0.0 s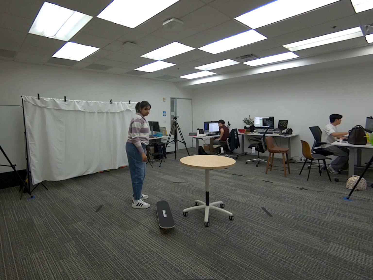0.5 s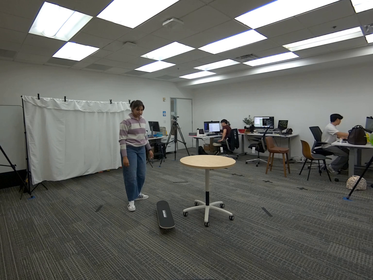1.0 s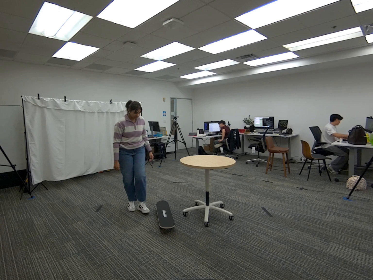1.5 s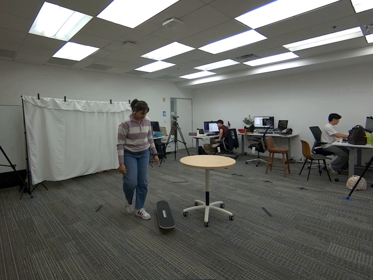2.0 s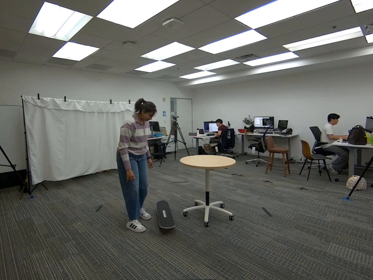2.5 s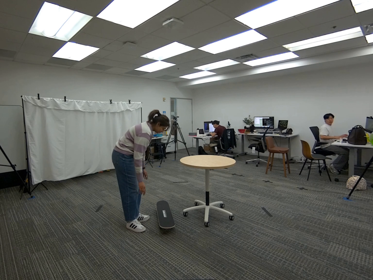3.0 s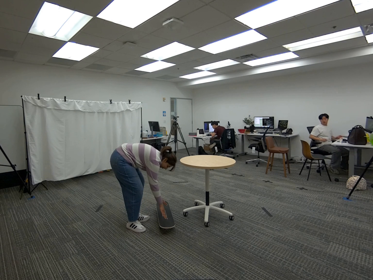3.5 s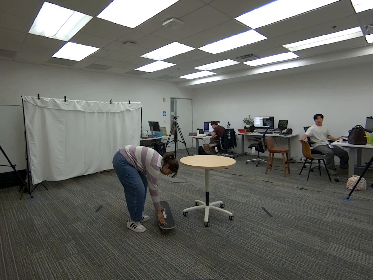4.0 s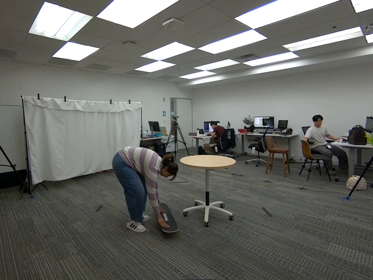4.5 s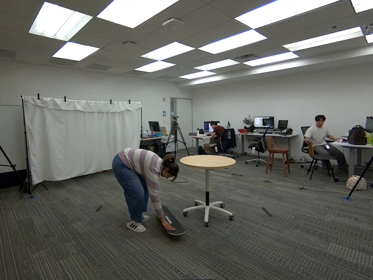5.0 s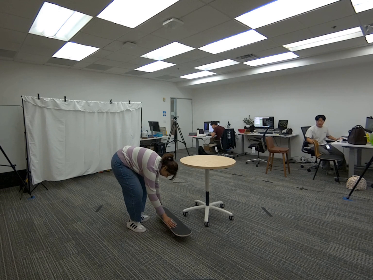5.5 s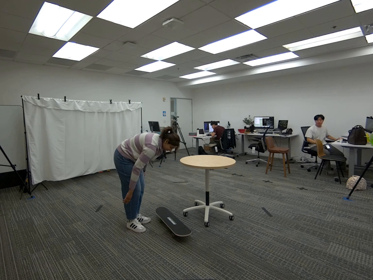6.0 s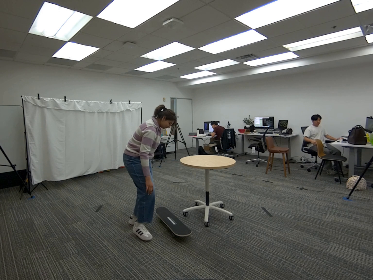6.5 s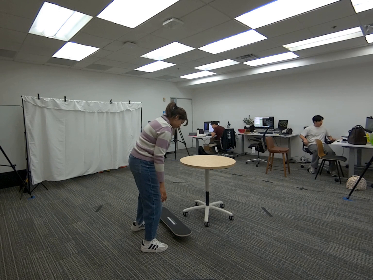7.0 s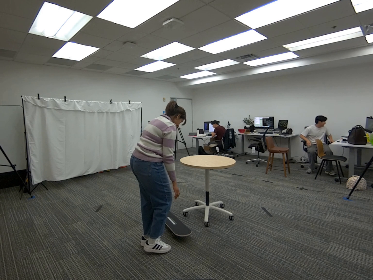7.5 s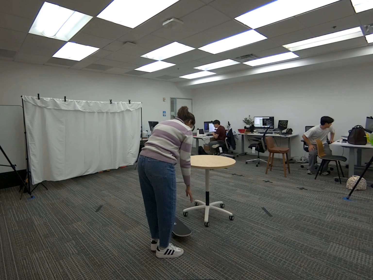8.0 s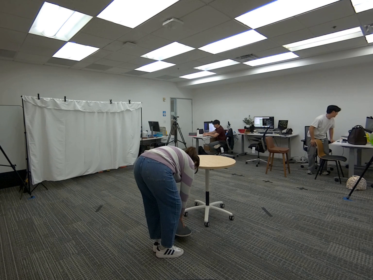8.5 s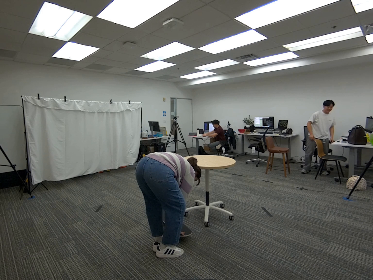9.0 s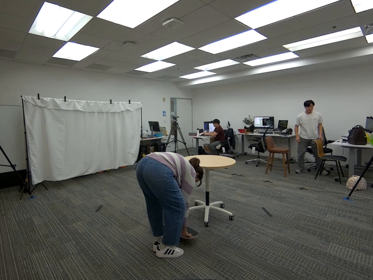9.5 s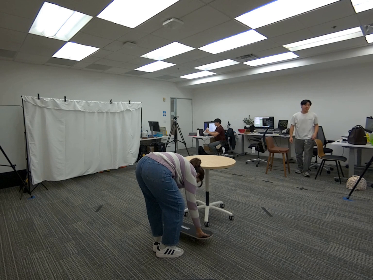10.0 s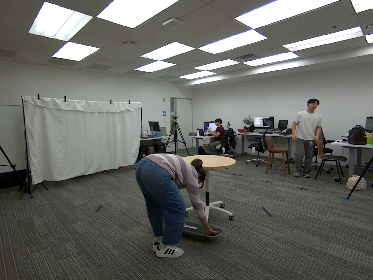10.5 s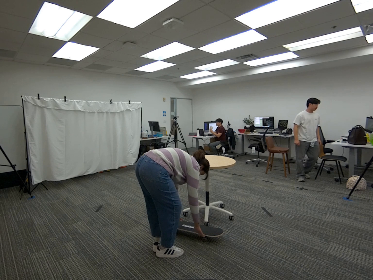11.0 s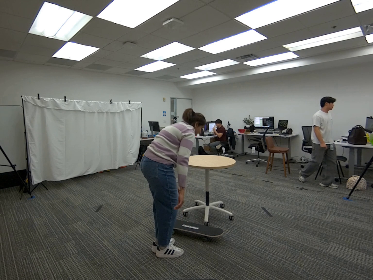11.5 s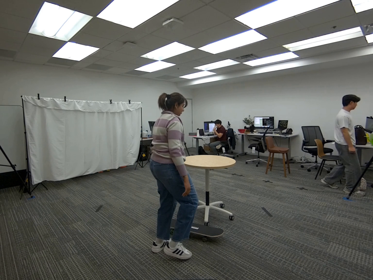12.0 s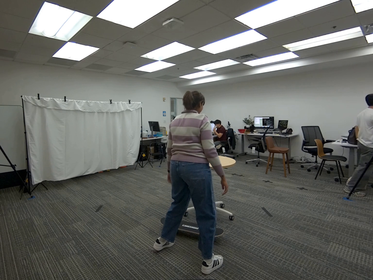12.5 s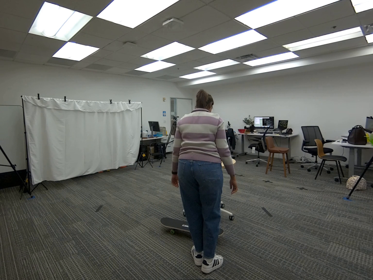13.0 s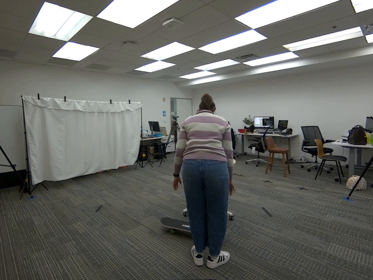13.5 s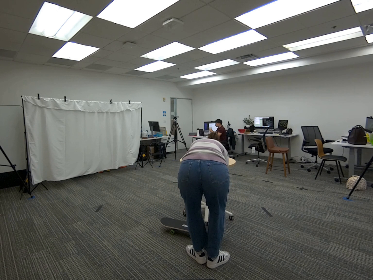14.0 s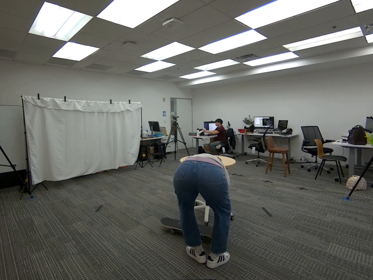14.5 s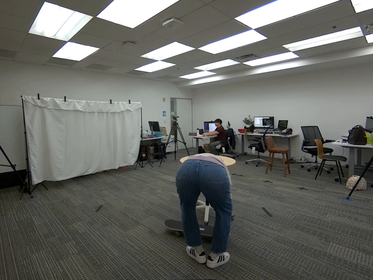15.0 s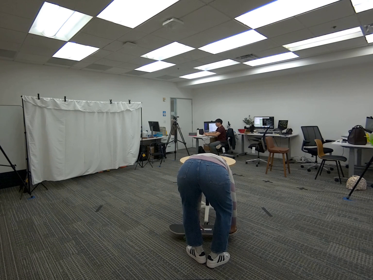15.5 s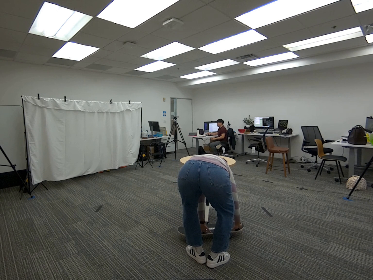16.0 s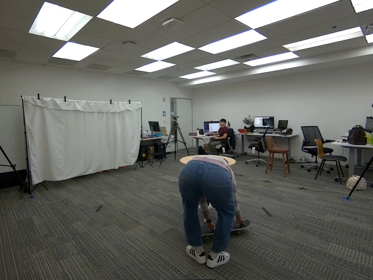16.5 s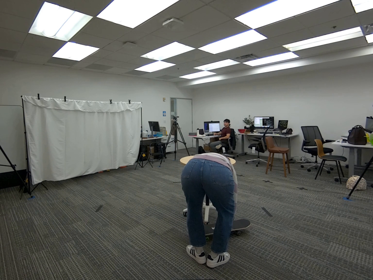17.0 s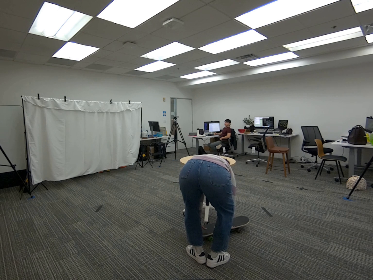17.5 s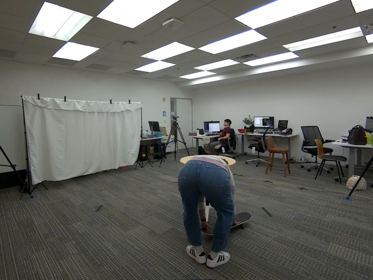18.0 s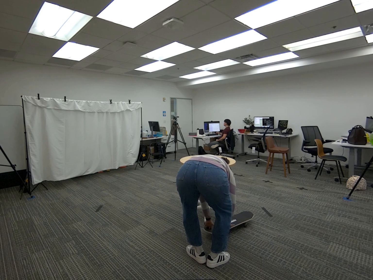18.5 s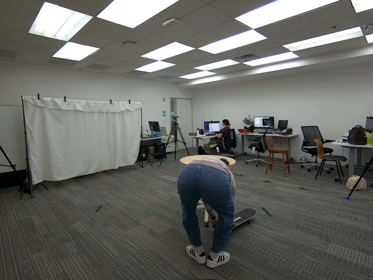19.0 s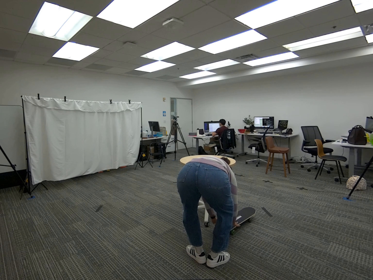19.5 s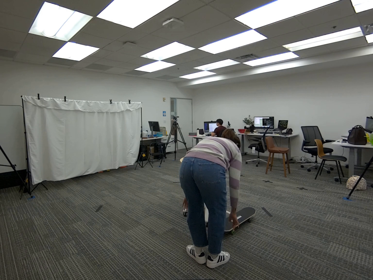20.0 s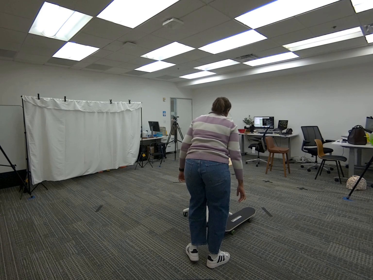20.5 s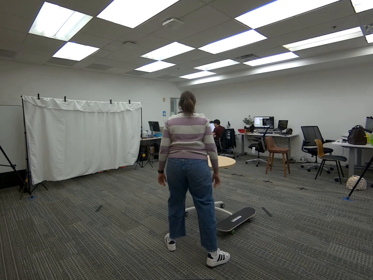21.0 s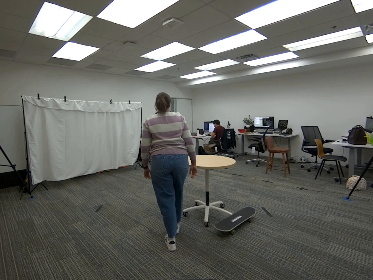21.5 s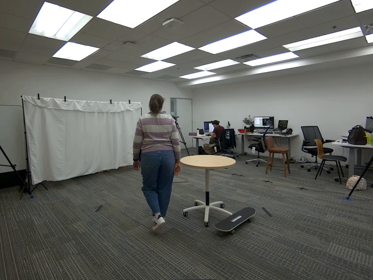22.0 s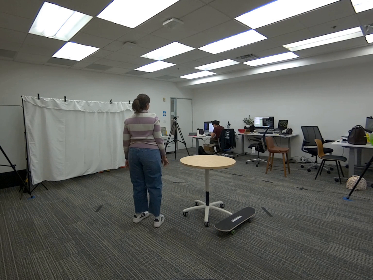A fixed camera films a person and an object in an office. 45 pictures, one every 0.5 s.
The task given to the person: Walk to the skateboard on the ground next to the round table, bend down to the skateboard and use your hands to push the skateboard around the round table.
